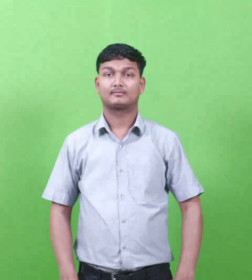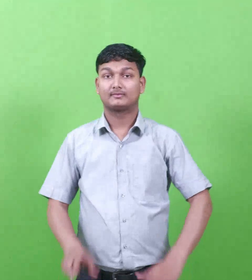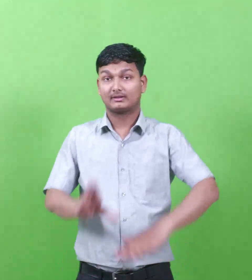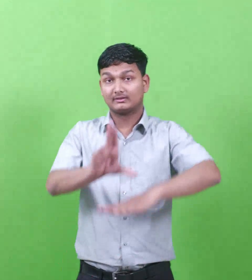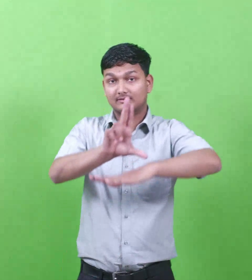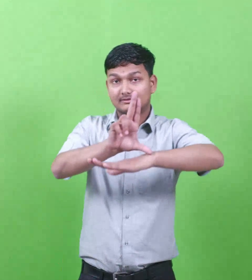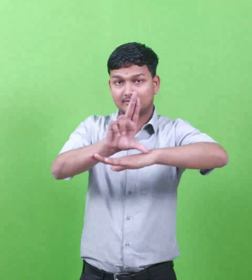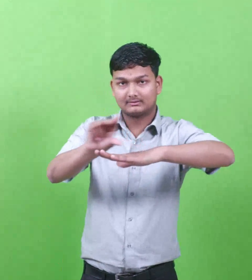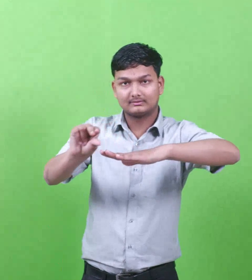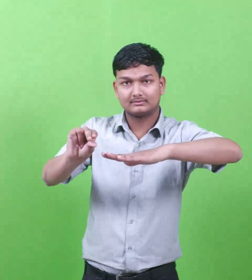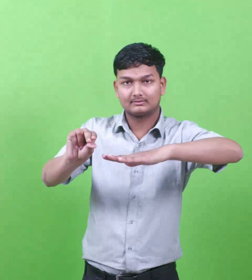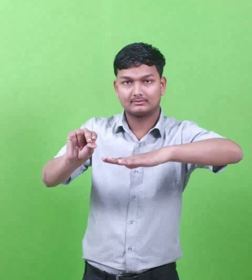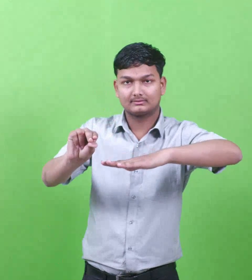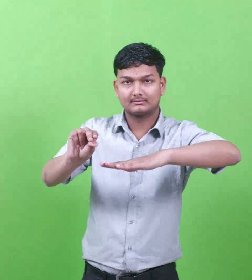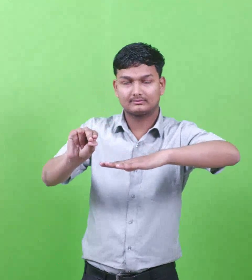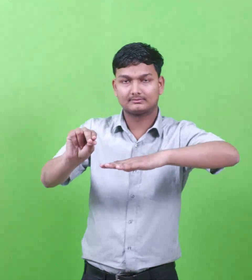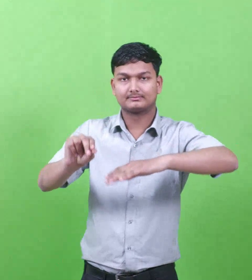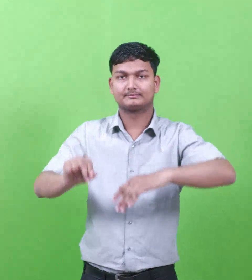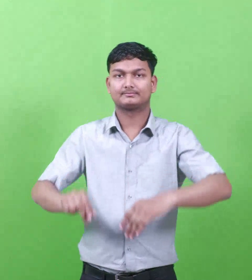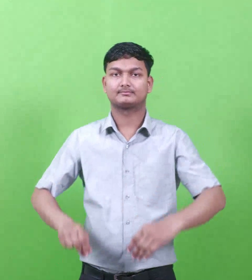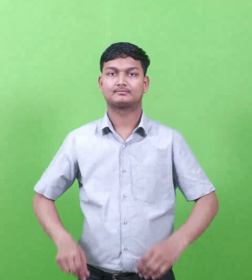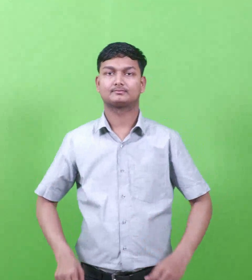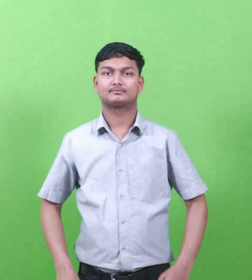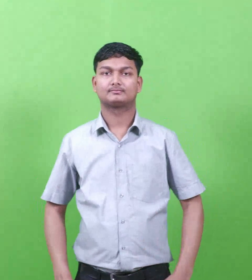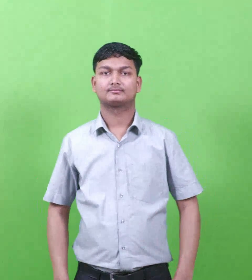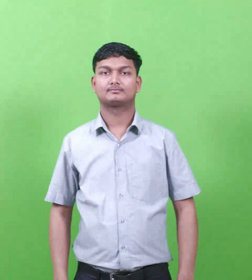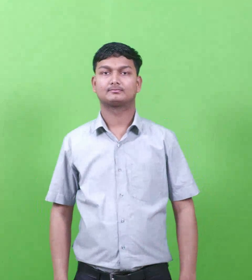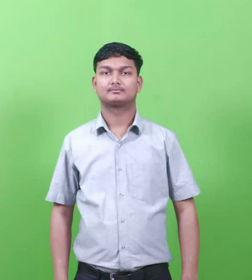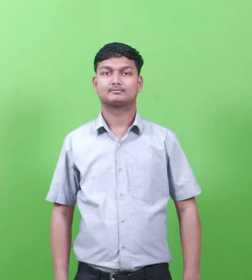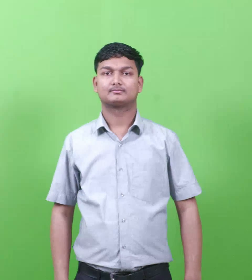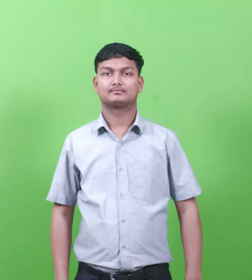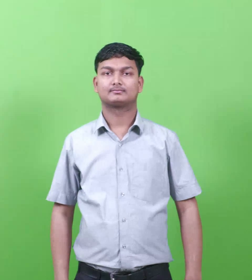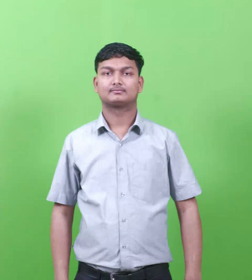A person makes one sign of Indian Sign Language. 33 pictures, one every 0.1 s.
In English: philip (apostle 12)
